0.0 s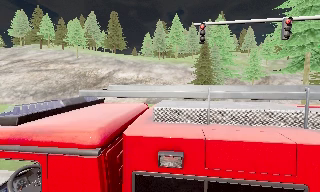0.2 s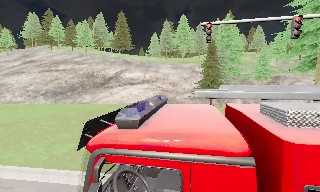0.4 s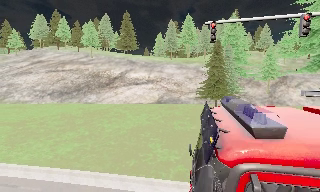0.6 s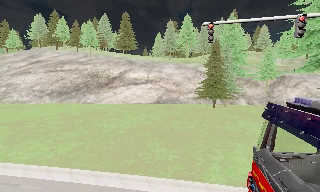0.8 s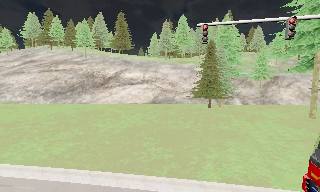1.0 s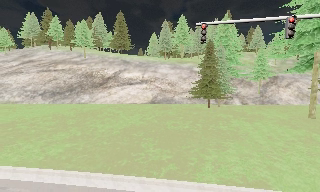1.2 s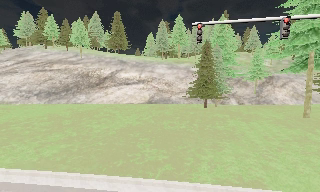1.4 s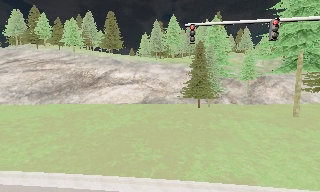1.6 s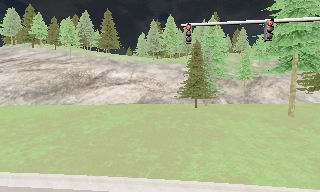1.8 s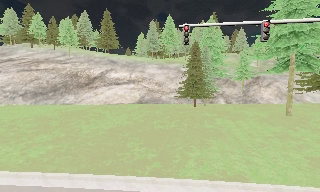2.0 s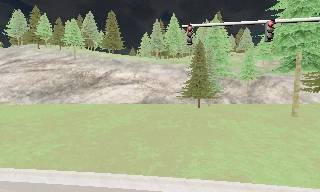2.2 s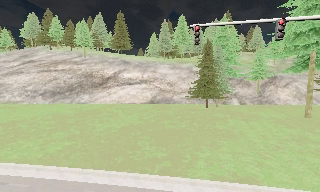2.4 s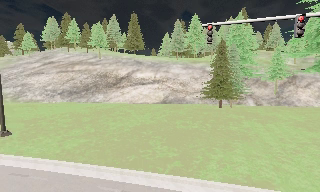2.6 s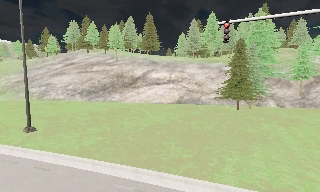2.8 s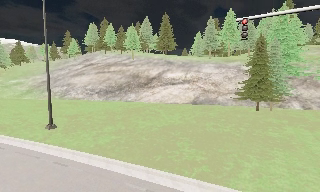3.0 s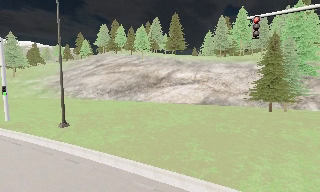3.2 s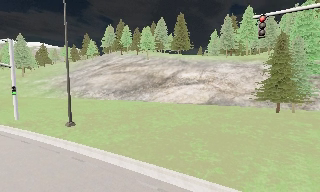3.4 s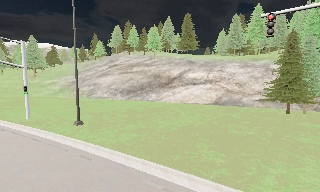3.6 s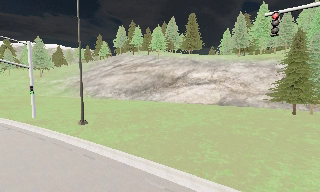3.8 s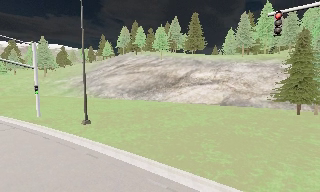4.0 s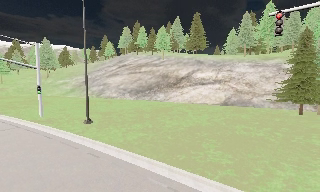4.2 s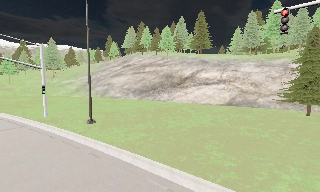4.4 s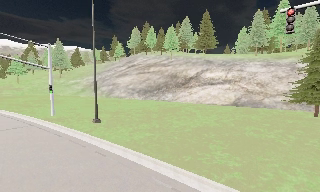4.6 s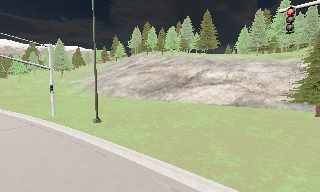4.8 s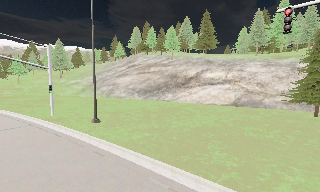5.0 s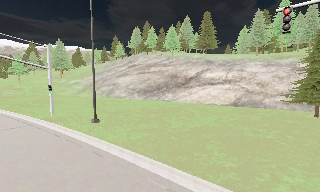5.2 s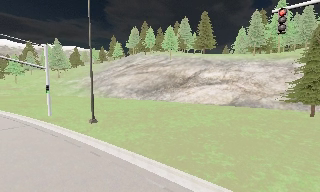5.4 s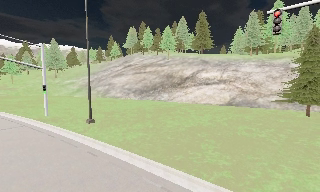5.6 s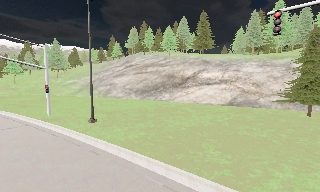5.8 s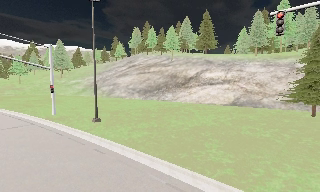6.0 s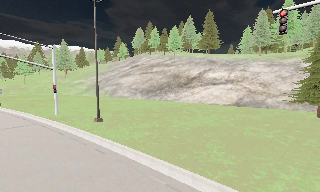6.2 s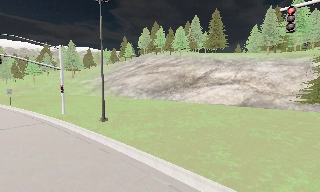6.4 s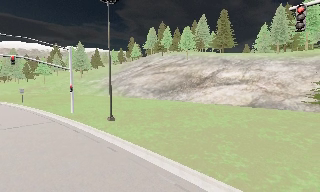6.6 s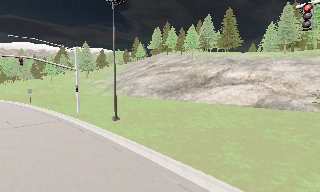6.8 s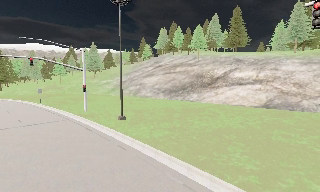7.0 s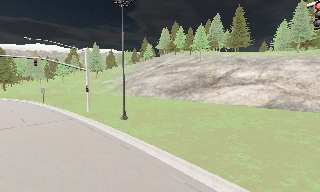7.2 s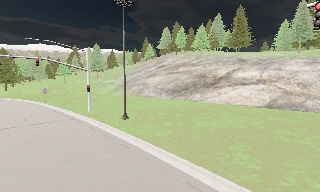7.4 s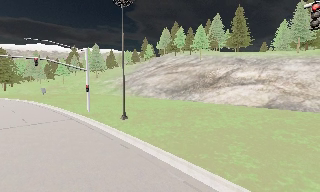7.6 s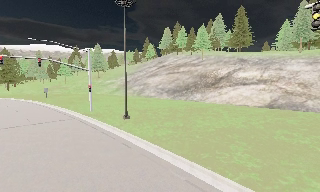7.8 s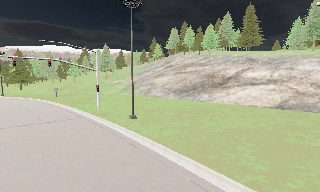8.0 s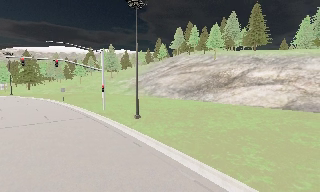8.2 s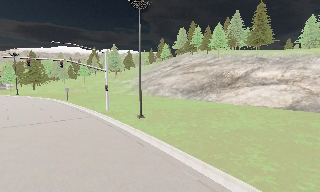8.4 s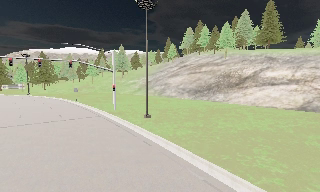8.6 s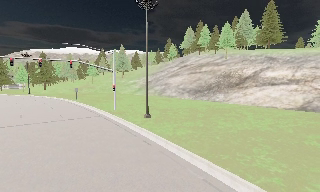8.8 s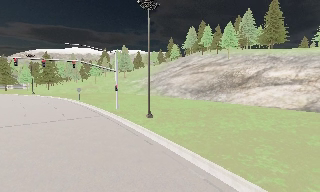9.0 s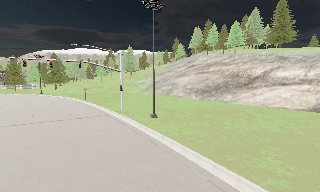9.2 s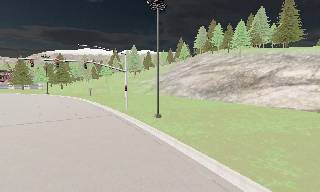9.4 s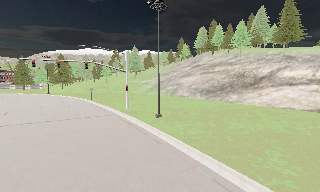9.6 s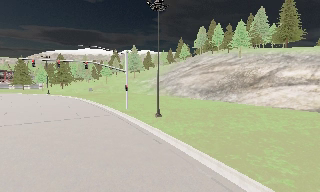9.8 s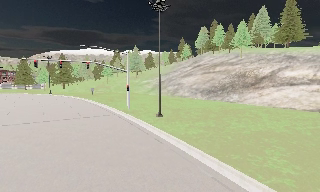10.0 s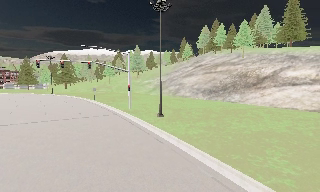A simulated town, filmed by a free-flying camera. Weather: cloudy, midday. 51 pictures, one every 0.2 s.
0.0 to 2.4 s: The camera travels to its right, about 0.5 m.
2.4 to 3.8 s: The camera pans to its left, which is counterclockwise from overhead, by about 20 degrees.
3.8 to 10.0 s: The camera swings to its left by about 30 degrees, and the scene slides to the right. It travels backward and to its right, about 1.5 m, so what stands in front gets smaller.
The film runs backward here.
